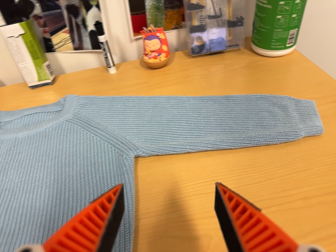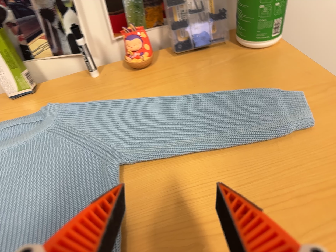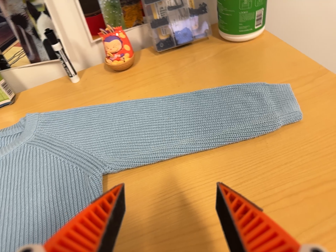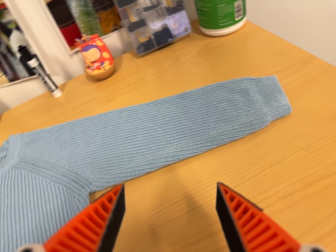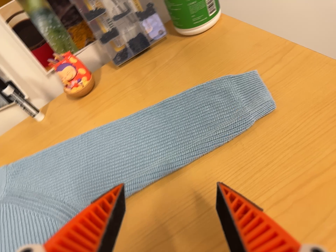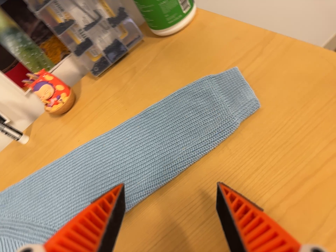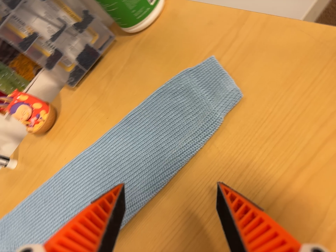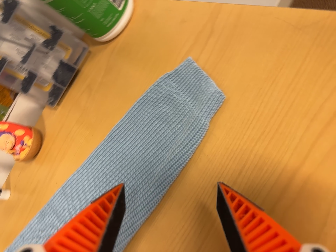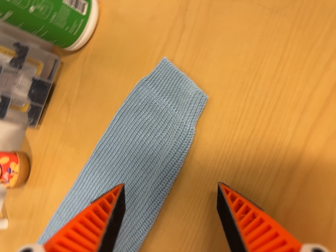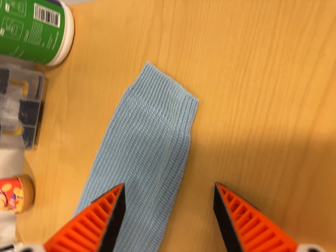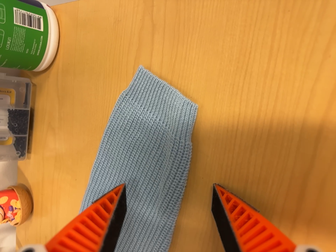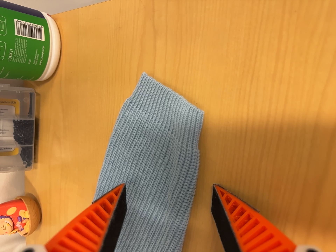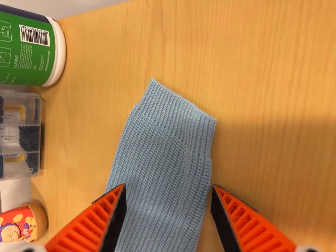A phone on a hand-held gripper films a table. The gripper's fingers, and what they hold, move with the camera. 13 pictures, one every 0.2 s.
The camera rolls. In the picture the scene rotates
counterclockwise.
0.0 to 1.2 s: The camera travels to its right, forward and toward the top of its view, about 20 cm, so close, fixed things drift to the left. It rolls about its line of sight by about 40 degrees, and the scene rotates counterclockwise.
1.2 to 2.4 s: The camera travels toward the top of its view and forward, about 12 cm. Its aim tips toward the bottom of its view by about 10 degrees. It rolls about its line of sight by about 30 degrees, and the scene rotates counterclockwise.
The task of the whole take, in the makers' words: right arm across.
The film runs forward here.
